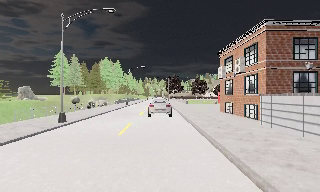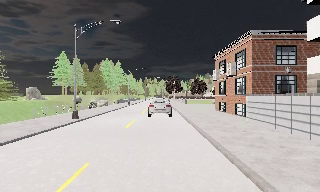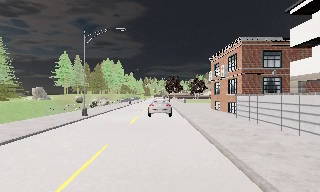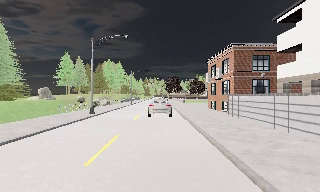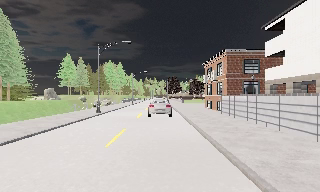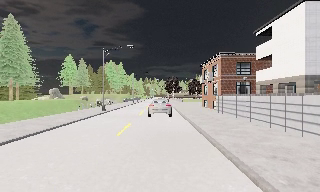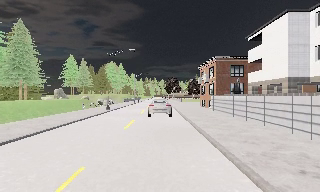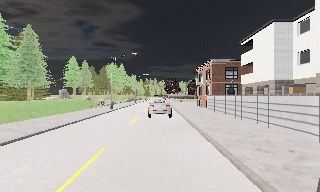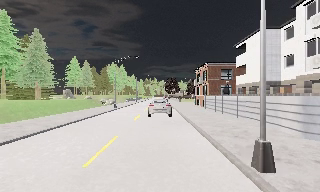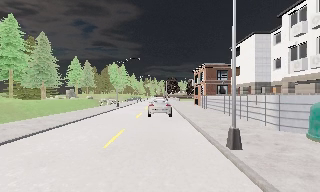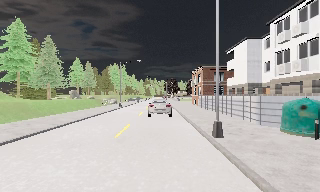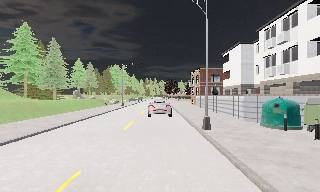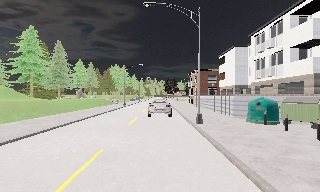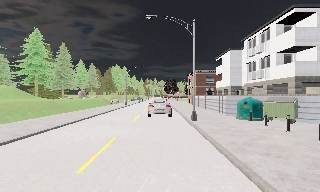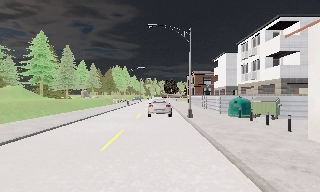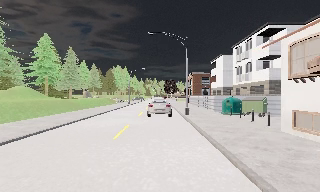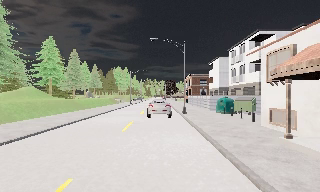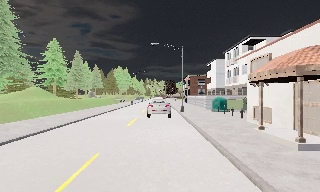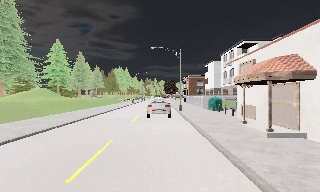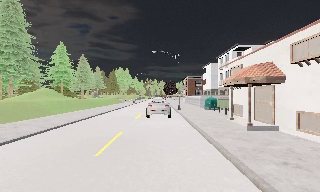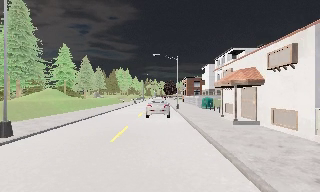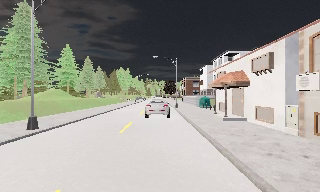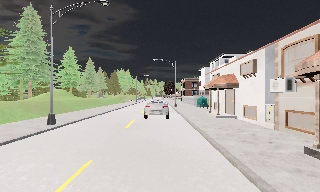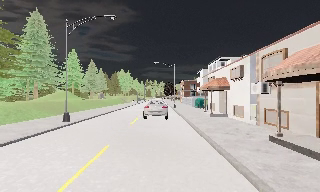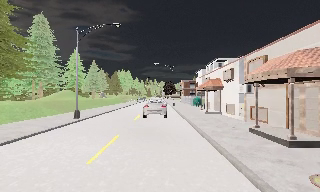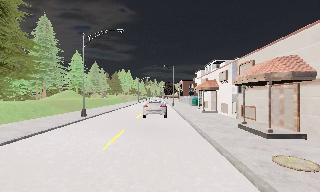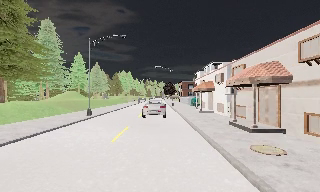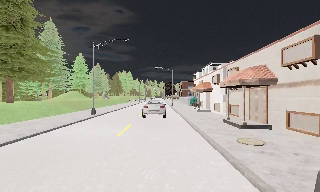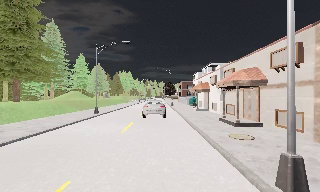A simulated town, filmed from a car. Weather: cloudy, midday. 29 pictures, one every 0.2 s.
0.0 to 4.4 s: The camera travels backward, about 35 m, so what stands in front gets smaller.
4.4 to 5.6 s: The camera travels backward, about 7 m, so what stands in front gets smaller. It loses speed.
The film runs backward here.
